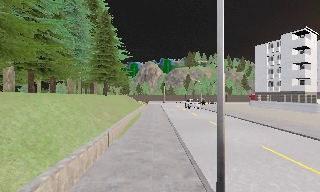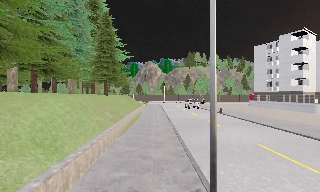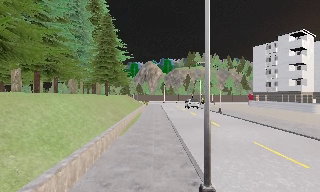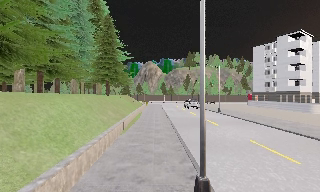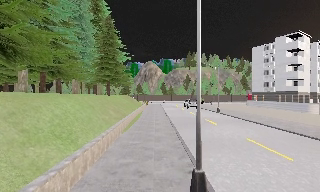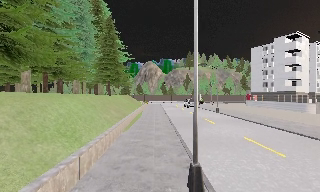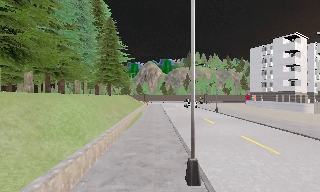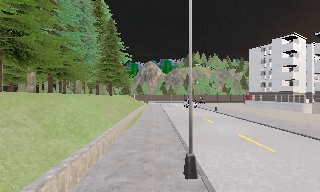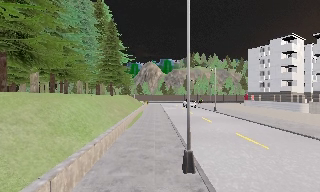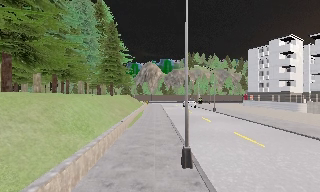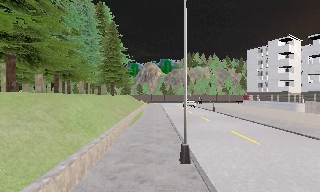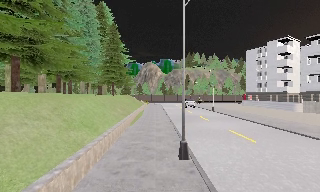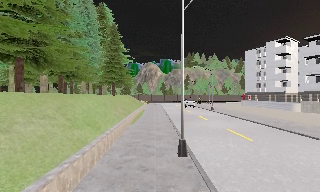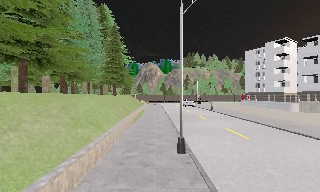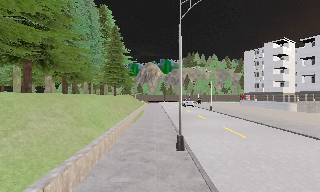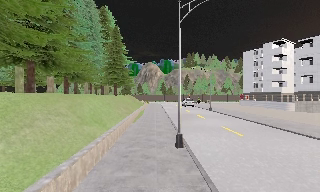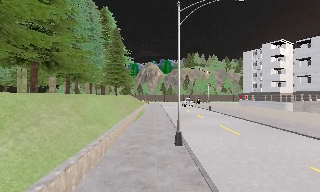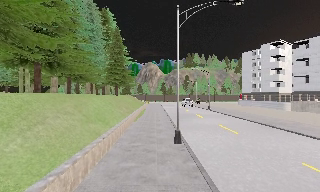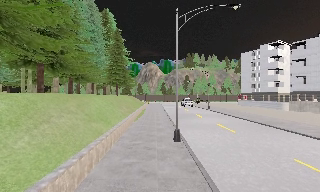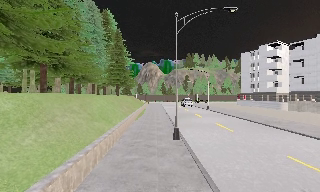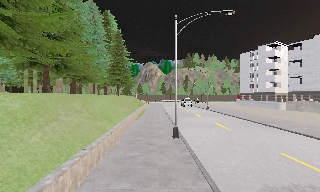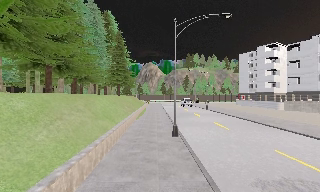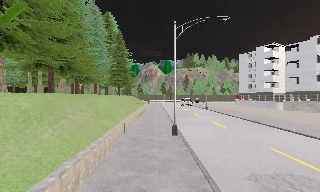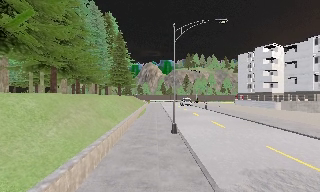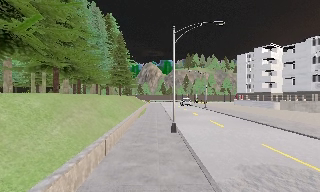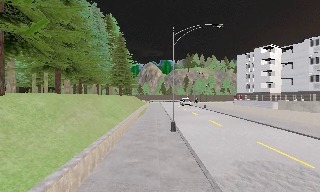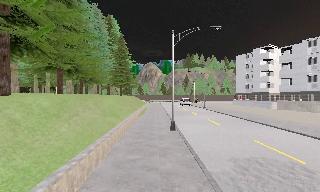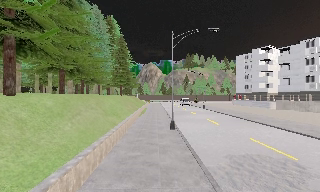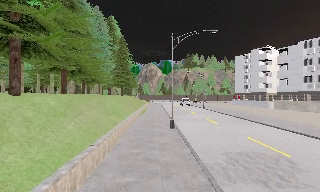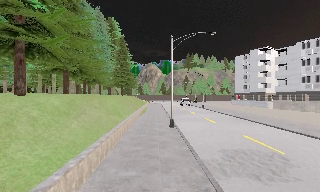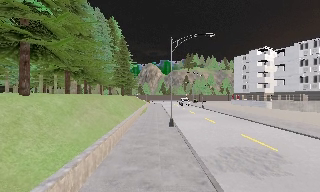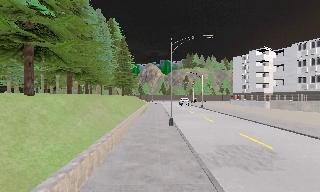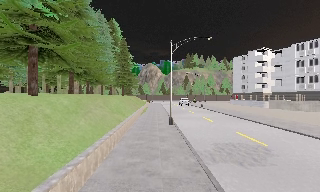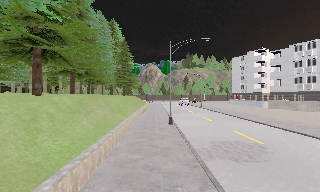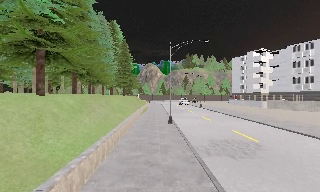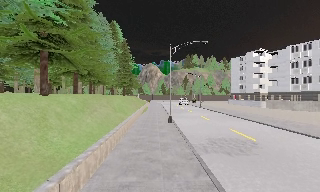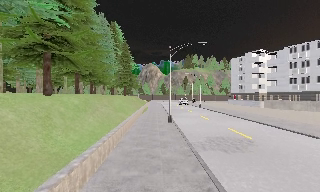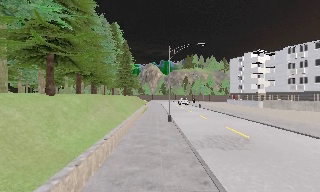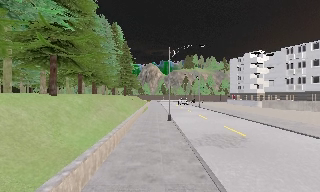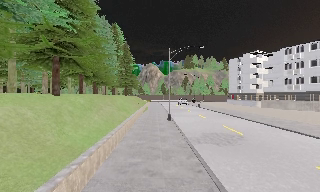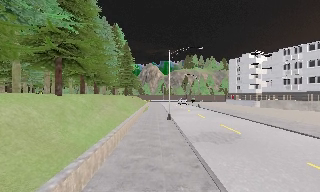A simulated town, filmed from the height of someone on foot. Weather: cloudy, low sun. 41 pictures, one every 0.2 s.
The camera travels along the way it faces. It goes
backward.
0.0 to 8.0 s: The camera travels backward, about 14 m, so what stands in front gets smaller.
The film runs backward here.
